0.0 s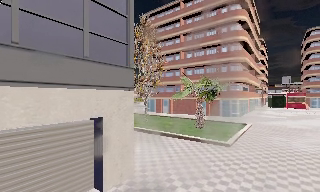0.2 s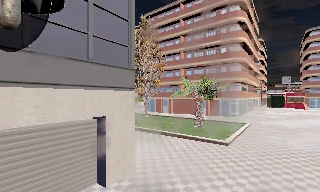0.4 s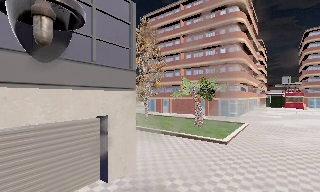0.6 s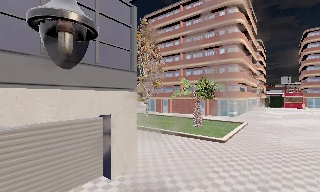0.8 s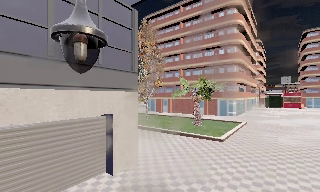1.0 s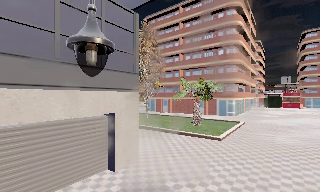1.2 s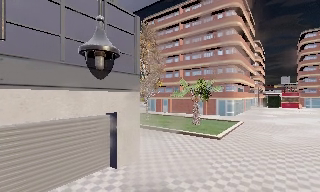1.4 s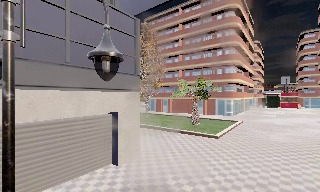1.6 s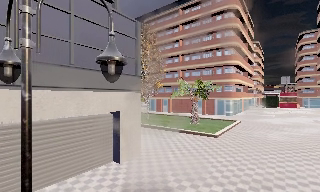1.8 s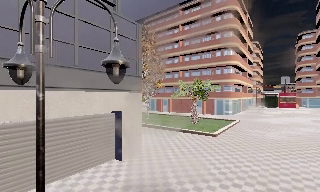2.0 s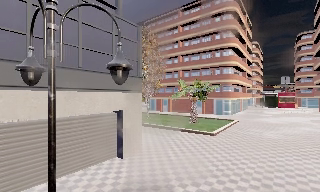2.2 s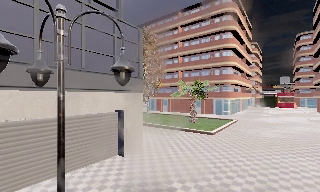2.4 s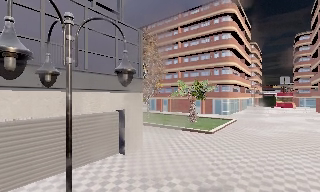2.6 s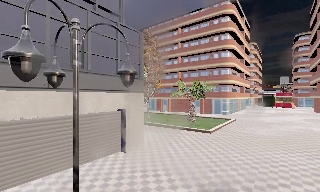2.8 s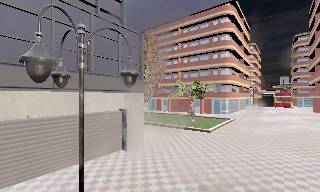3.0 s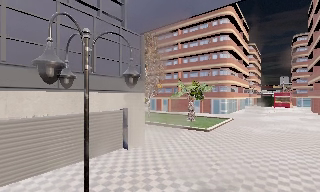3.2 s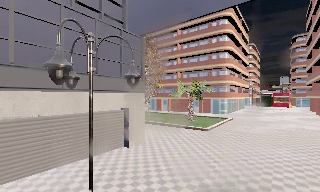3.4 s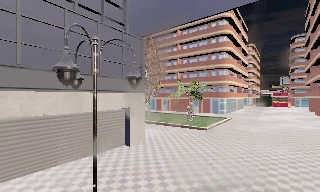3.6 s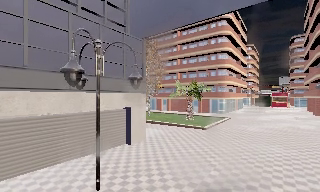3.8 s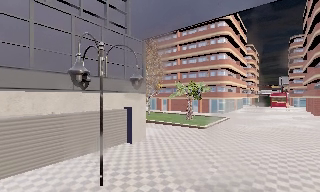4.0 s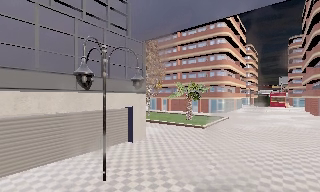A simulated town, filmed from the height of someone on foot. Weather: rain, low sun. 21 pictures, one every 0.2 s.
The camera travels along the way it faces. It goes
backward.
0.0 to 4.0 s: The camera travels backward, about 5 m, so what stands in front gets smaller.
The film runs backward here.
